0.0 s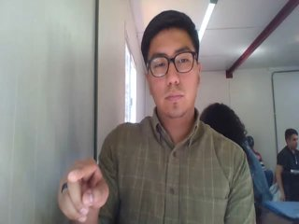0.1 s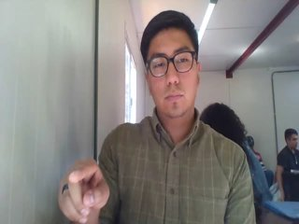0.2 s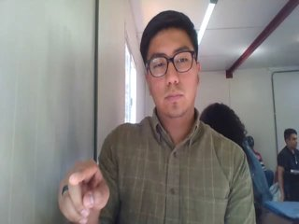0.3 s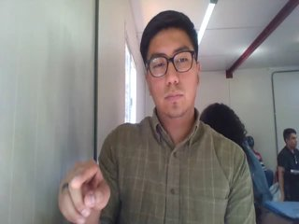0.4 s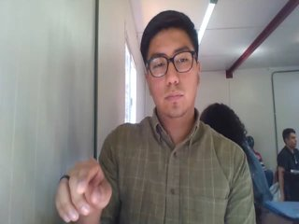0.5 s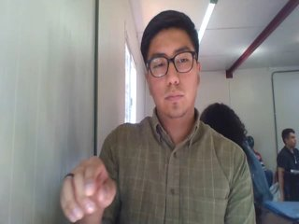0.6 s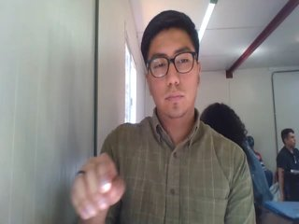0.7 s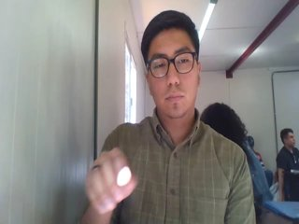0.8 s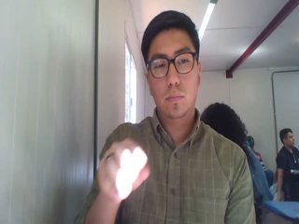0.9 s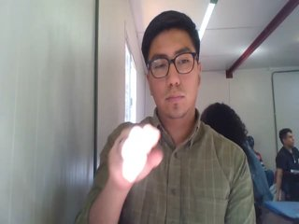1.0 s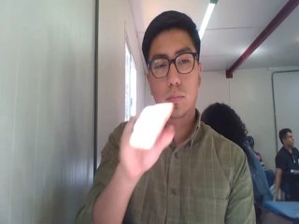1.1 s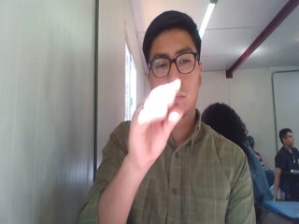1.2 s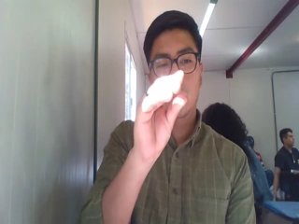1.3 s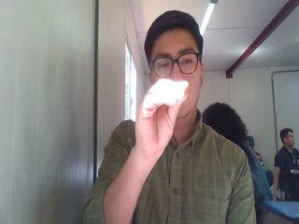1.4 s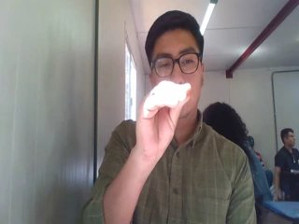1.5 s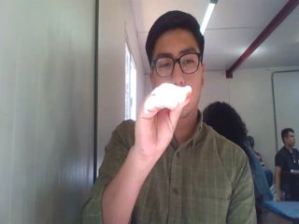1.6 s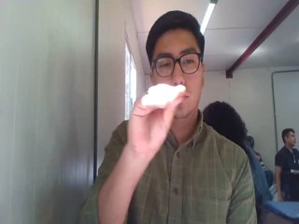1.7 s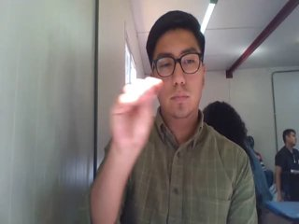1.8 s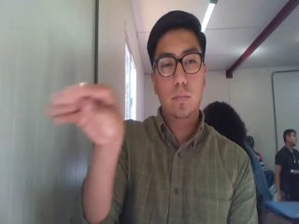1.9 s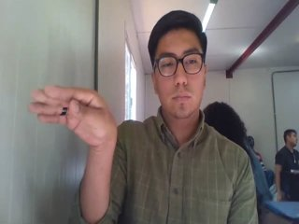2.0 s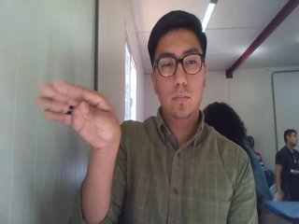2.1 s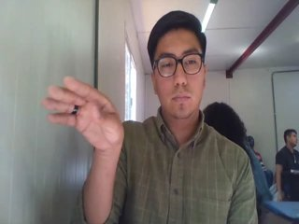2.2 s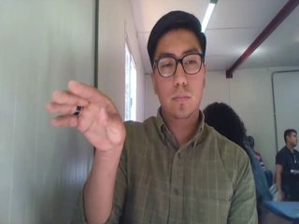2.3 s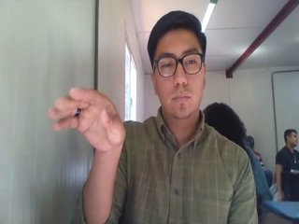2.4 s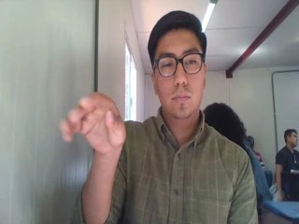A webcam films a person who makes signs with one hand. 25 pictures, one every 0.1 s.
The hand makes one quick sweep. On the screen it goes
to the left.
0.0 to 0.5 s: Pointing with one finger.
0.6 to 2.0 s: On the screen the hand sweeps to the left. The name of the sign: Throw right.
2.1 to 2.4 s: Pointing with one finger.
